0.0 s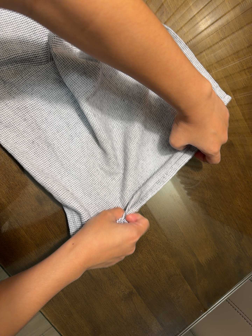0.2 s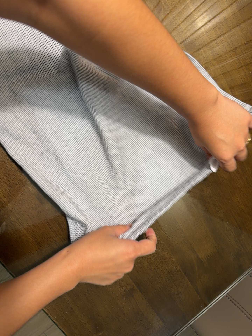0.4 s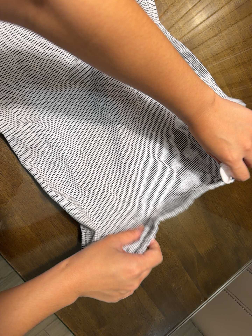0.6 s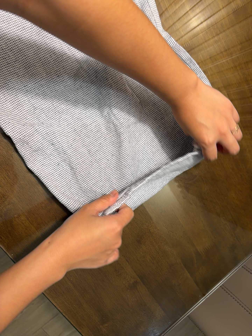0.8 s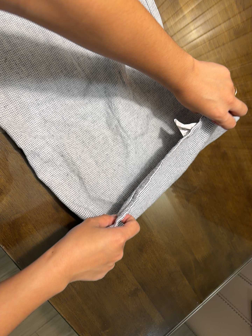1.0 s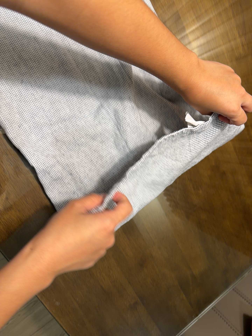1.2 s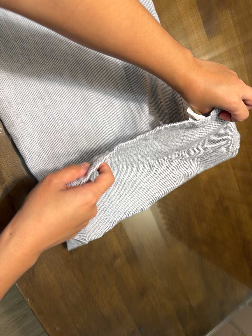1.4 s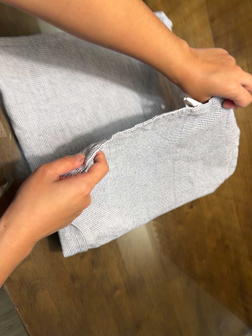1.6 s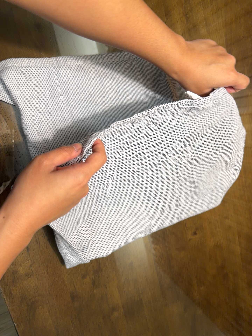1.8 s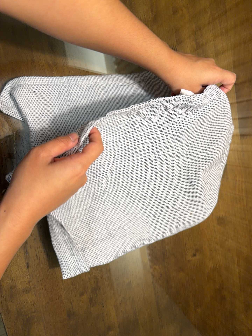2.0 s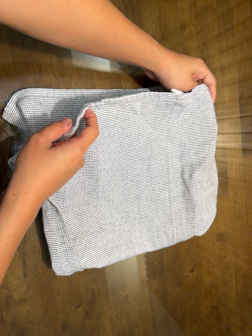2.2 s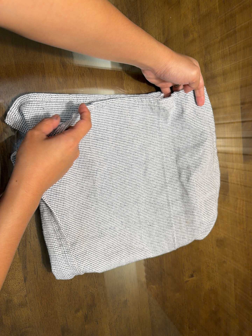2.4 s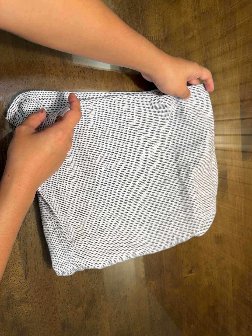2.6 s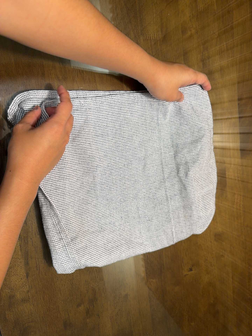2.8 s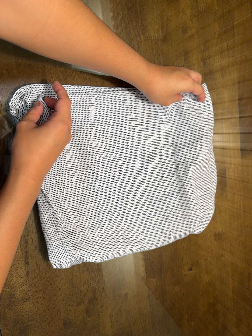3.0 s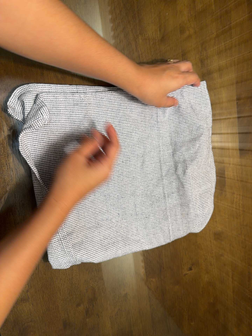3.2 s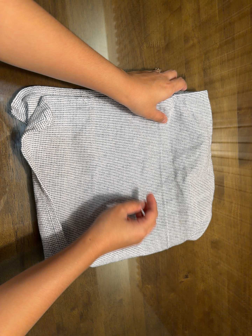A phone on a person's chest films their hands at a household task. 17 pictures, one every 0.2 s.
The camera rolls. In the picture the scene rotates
clockwise.
0.0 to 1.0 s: The camera travels to its left and backward, about 10 cm.
1.0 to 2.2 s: The camera travels toward the top of its view and to its left, about 18 cm, so close, fixed things drift downward. Its aim tips toward the top of its view by about 10 degrees, and the scene shifts downward. It rolls about its line of sight by about 20 degrees, and the scene rotates clockwise.
2.2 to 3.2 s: The camera shifts only a little, or ends up much as it began.
The film runs forward here.
